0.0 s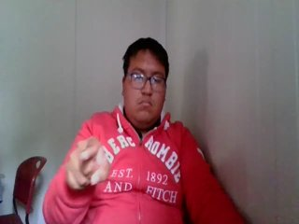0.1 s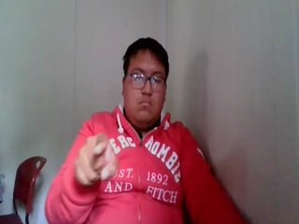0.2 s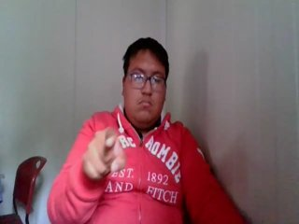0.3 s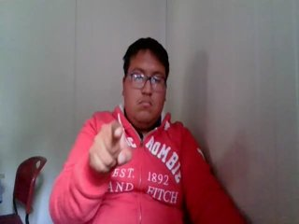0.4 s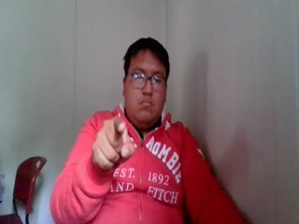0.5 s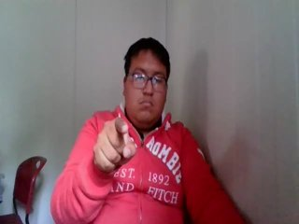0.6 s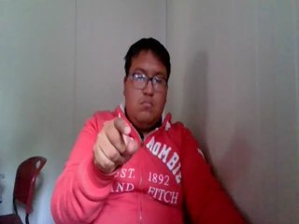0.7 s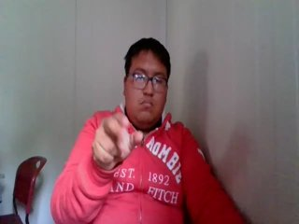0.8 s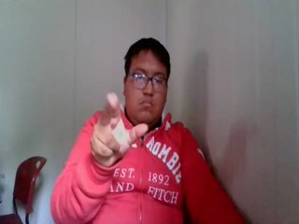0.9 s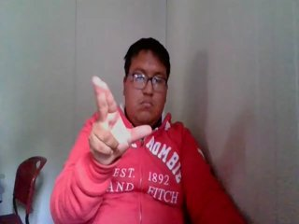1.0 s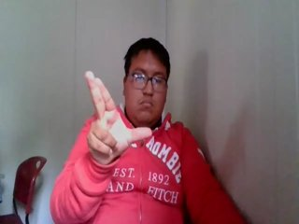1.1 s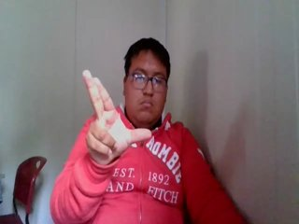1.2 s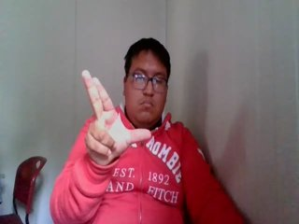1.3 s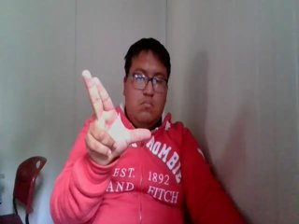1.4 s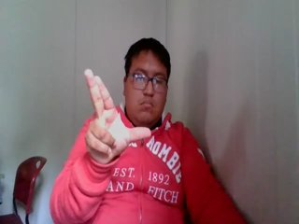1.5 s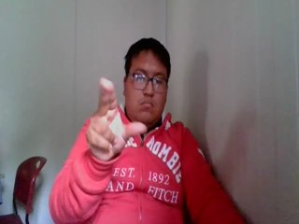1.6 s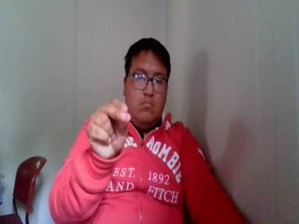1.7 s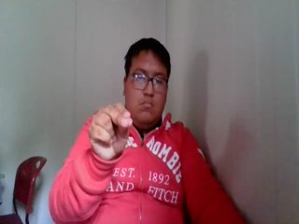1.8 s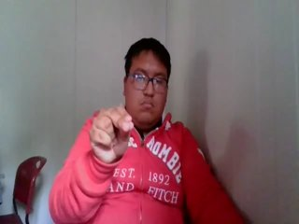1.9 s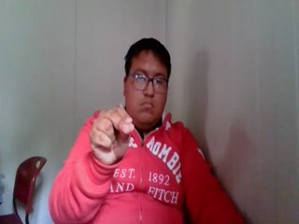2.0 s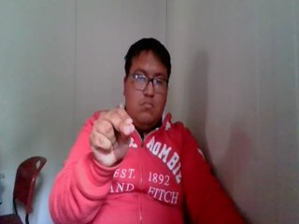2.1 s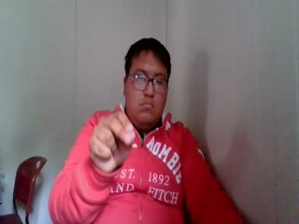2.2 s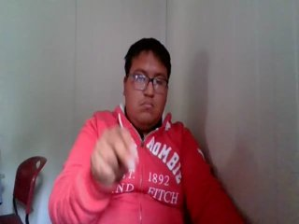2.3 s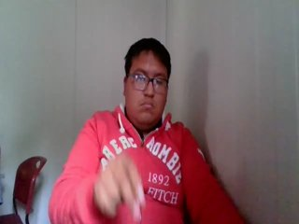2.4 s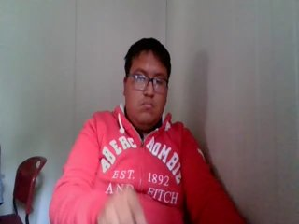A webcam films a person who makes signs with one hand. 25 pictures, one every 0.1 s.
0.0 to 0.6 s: Pointing with one finger.
0.7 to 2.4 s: Zoom out.
